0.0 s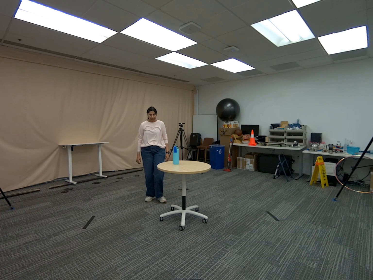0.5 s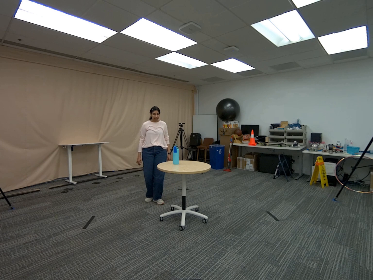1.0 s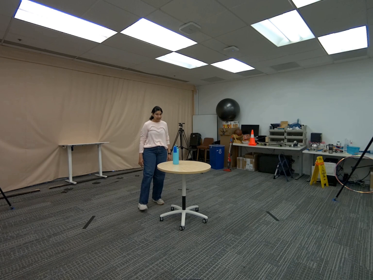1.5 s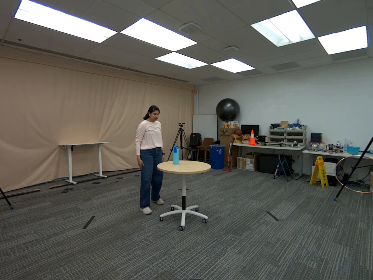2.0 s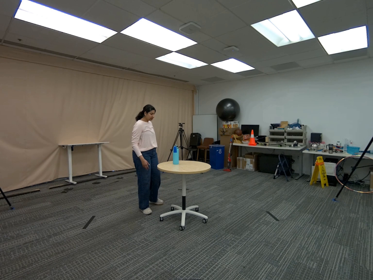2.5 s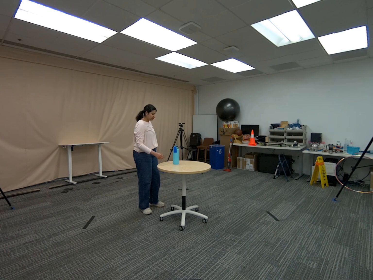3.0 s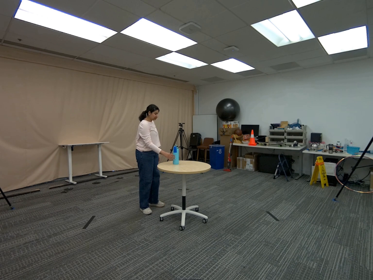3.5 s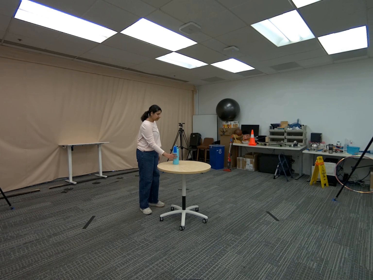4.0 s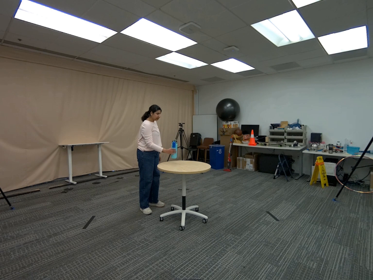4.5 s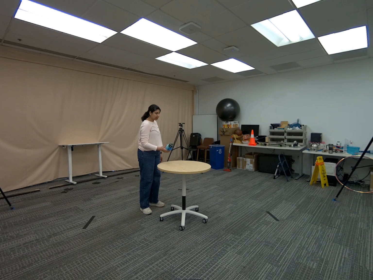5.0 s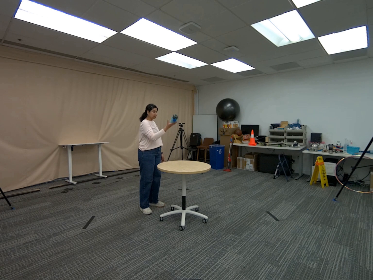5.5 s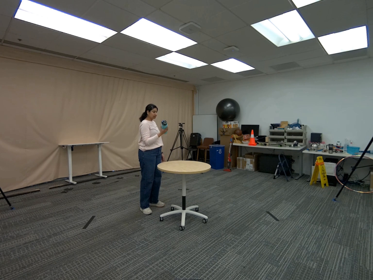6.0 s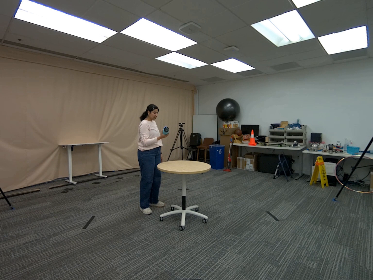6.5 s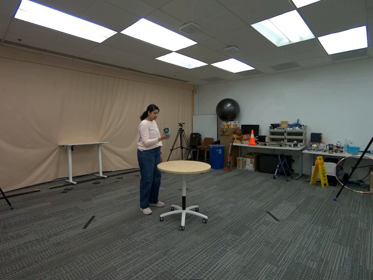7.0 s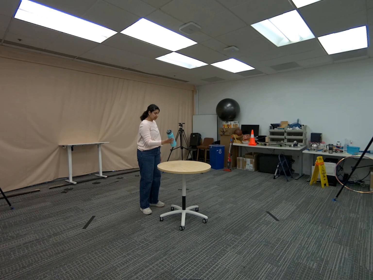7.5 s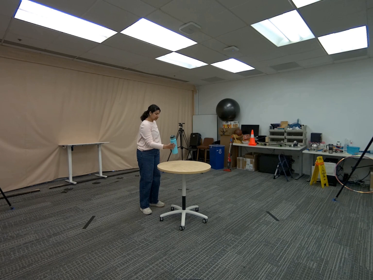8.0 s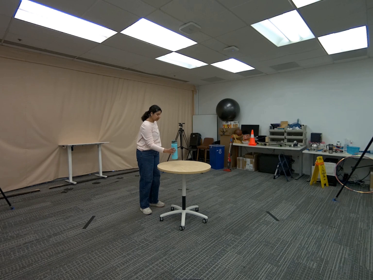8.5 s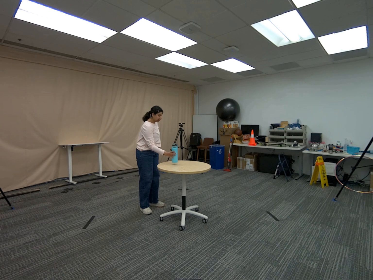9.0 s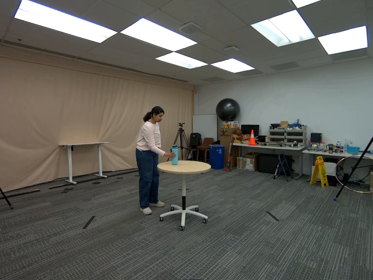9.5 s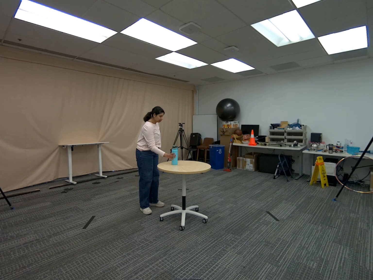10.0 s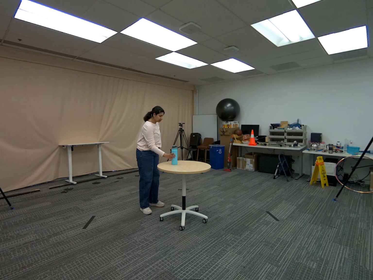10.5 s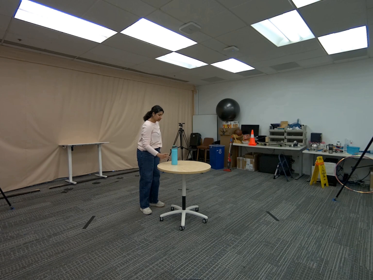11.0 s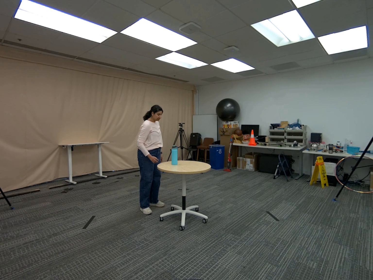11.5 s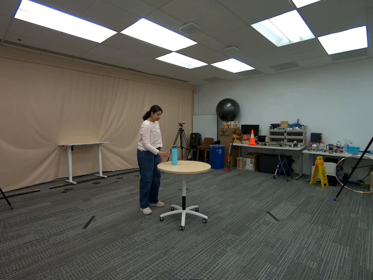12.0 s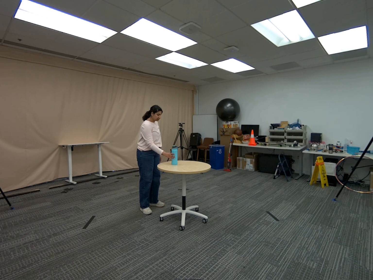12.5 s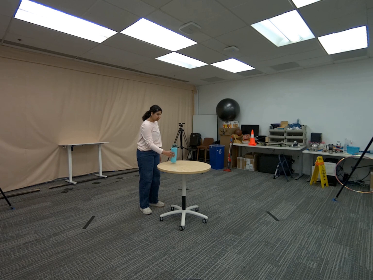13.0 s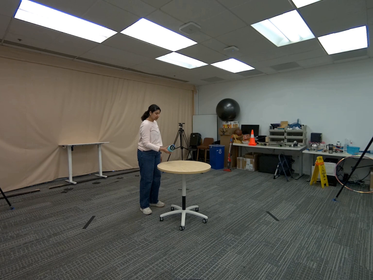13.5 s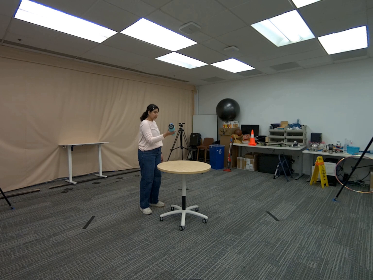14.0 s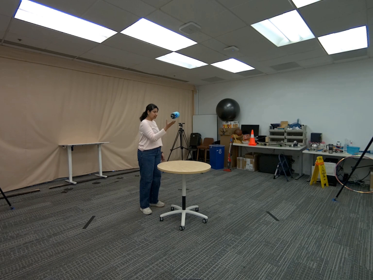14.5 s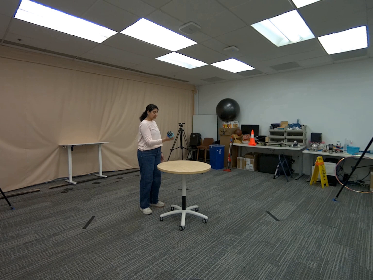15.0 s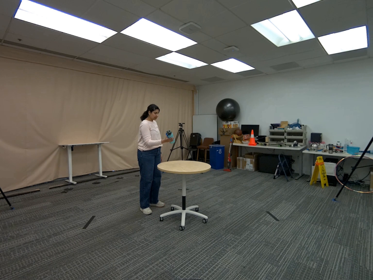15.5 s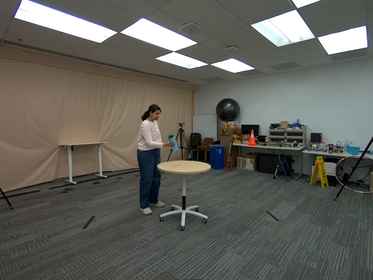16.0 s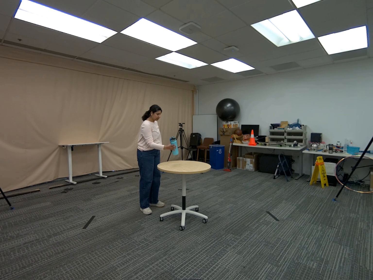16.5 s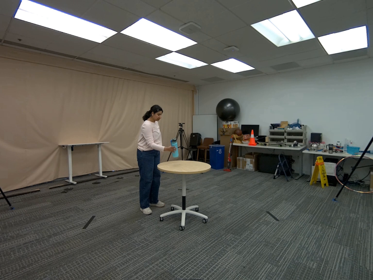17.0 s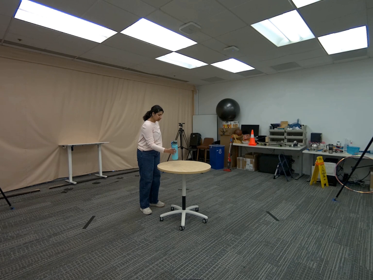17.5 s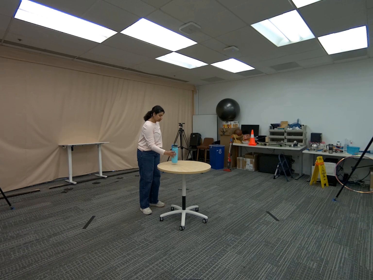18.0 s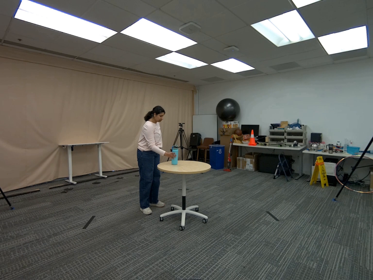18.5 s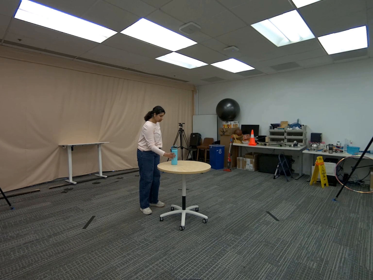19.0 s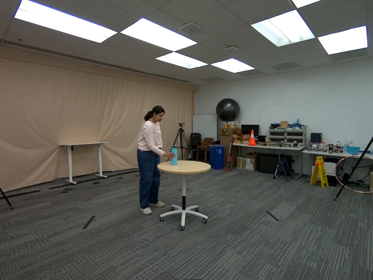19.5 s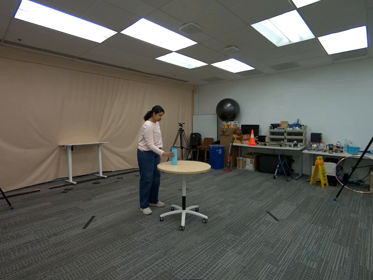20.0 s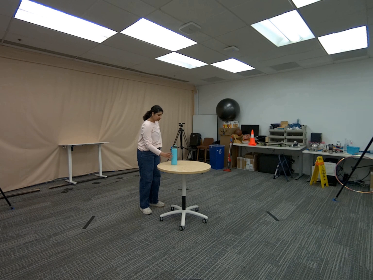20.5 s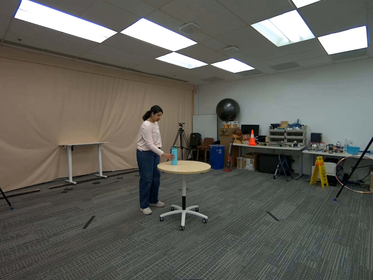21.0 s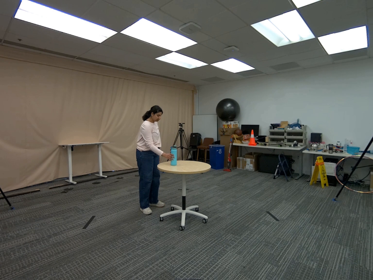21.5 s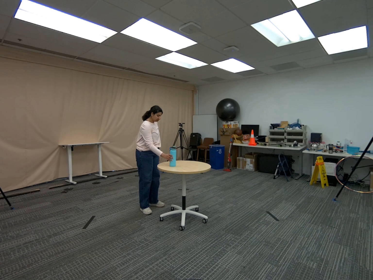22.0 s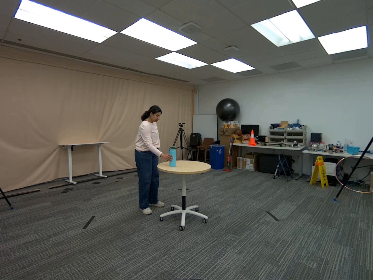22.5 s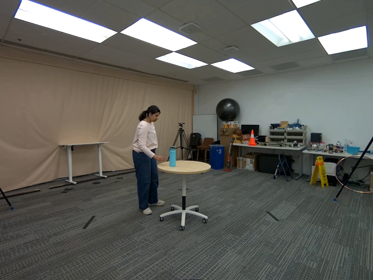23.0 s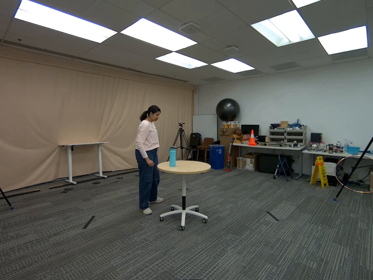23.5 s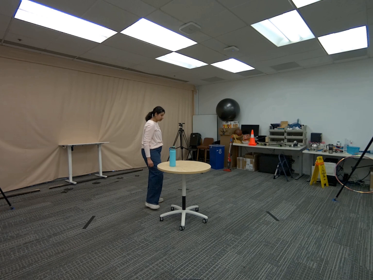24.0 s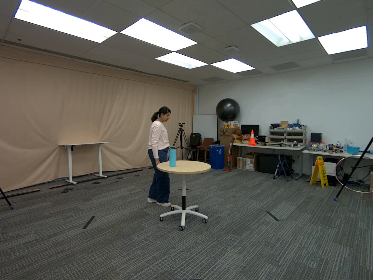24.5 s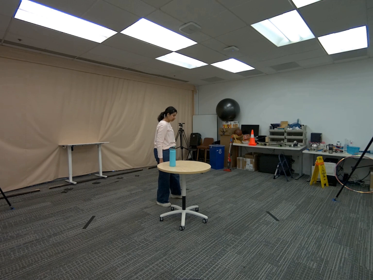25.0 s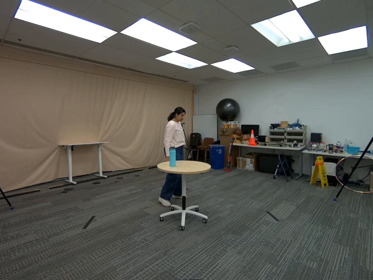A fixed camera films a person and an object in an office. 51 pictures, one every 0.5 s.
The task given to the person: Walk to the cyan water bottle on the round table. Pick it up with your right hand, flip it, and catch it with the same hand, then place it back on the table. Repeat the pick, flip, and place motion a few times, then place bottle back on the table when finish.
